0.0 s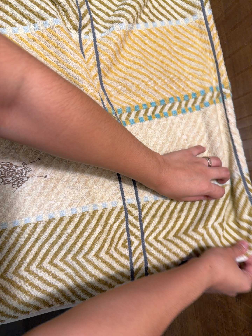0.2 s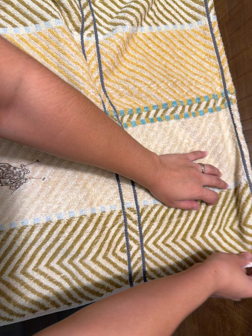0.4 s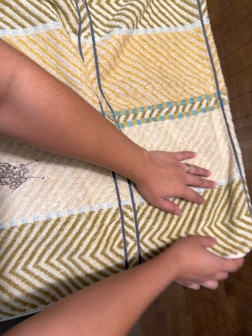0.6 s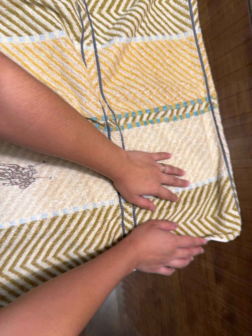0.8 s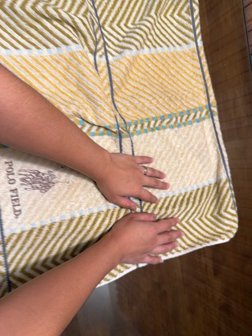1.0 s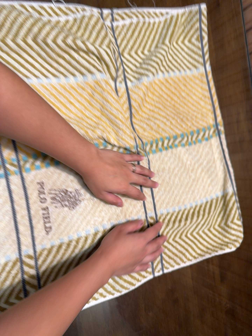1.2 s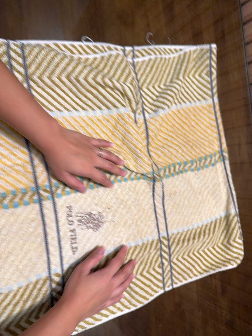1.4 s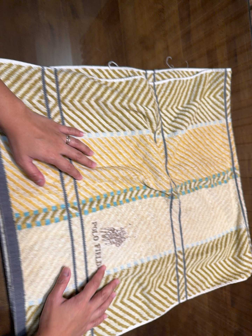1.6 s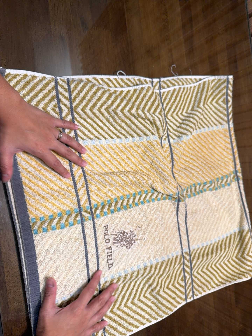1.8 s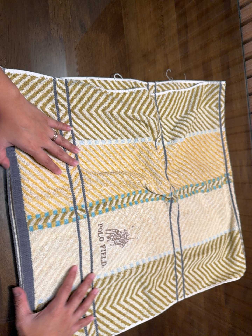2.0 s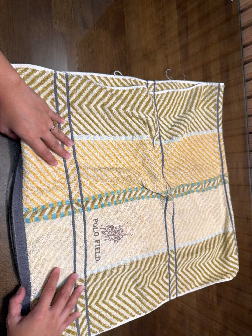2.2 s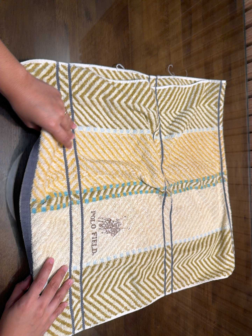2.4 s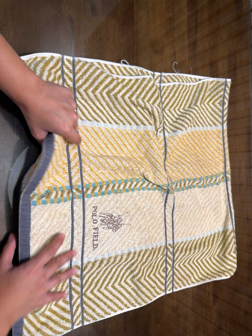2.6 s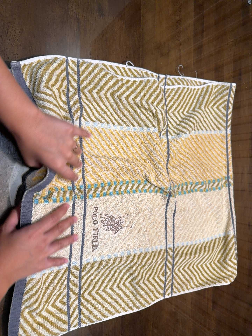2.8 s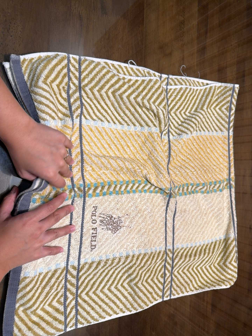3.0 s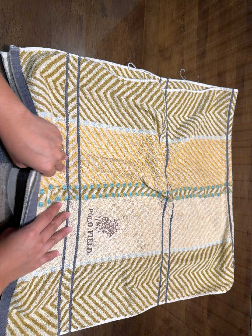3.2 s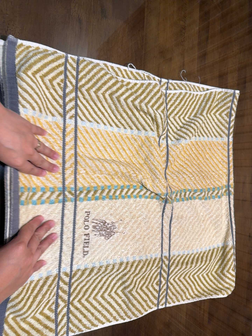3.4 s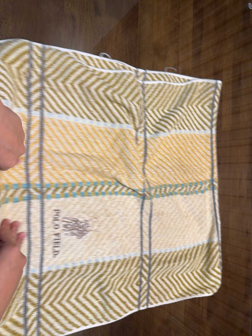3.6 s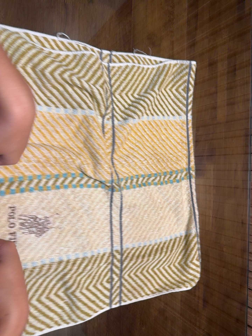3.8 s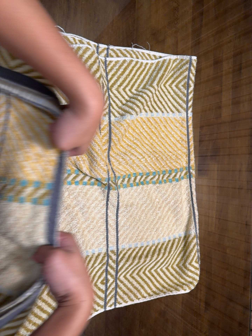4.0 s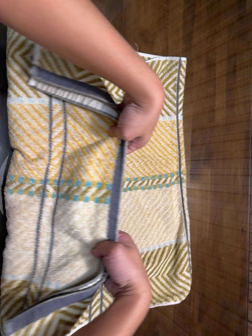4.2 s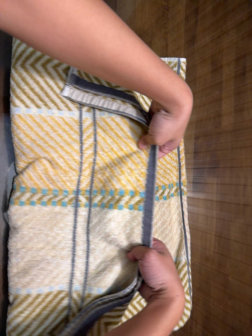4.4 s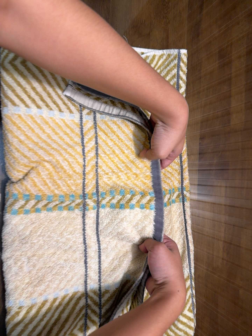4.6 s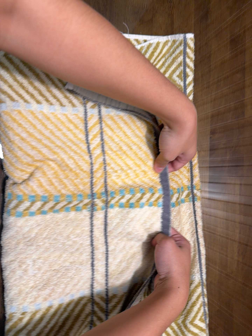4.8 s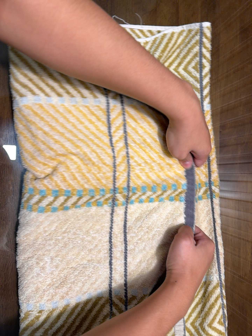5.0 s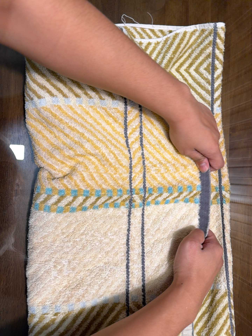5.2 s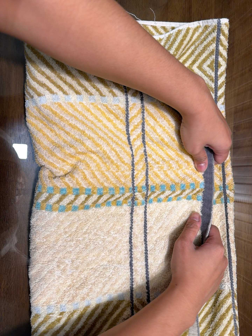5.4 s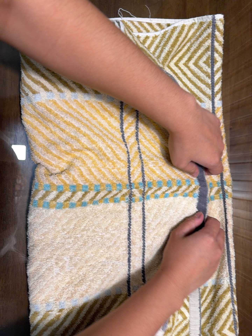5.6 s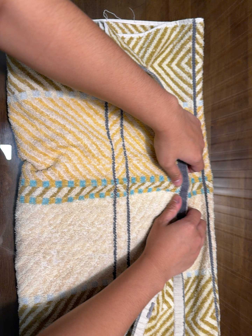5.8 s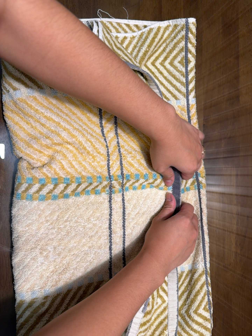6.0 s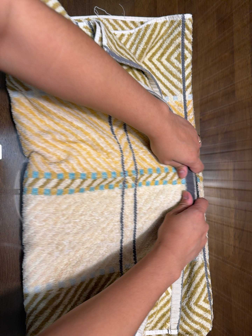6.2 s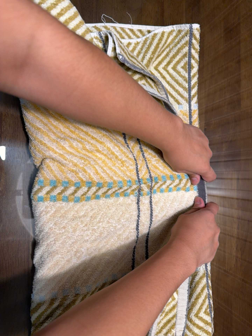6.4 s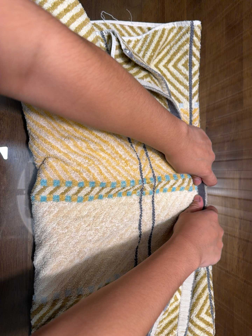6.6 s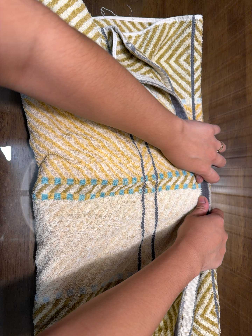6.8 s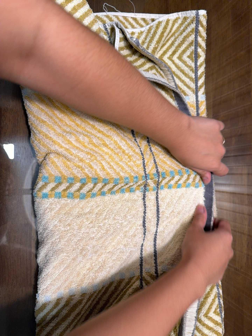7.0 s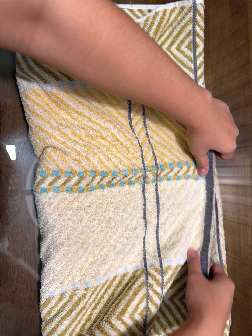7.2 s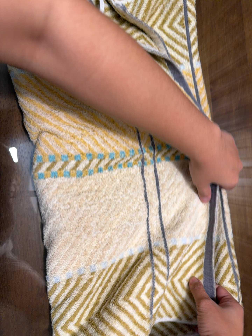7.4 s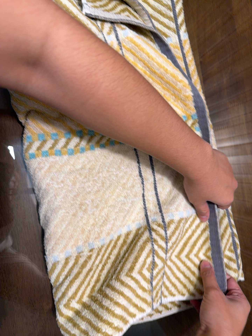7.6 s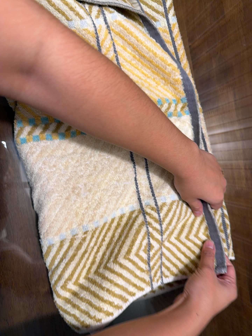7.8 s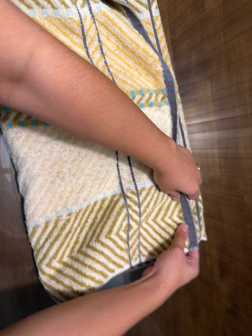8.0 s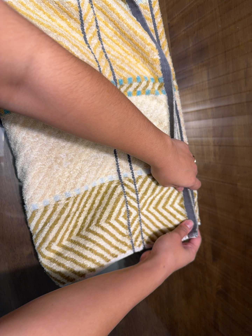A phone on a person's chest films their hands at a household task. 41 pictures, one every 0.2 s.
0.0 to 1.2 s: The camera pans to its right by about 10 degrees. It travels to its left, backward and toward the top of its view, about 26 cm.
1.2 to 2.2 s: The camera travels to its left and backward, about 9 cm.
2.2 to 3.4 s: The camera shifts only a little, or ends up much as it began.
3.4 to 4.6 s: The camera pans to its left by about 10 degrees. It travels to its right and forward, about 20 cm.
4.6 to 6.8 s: The camera shifts only a little, or ends up much as it began.
6.8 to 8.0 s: The camera travels toward the bottom of its view, about 7 cm, so close, fixed things drift upward. Its aim tips toward the bottom of its view by about 10 degrees, and the scene shifts upward. It rolls about its line of sight by about 10 degrees, and the scene rotates counterclockwise.
The film runs forward here.
